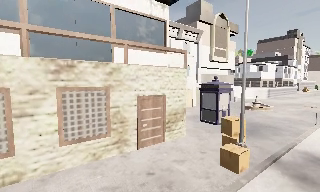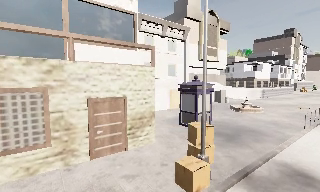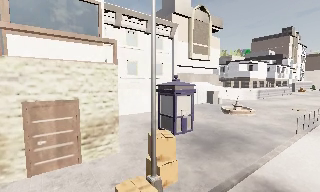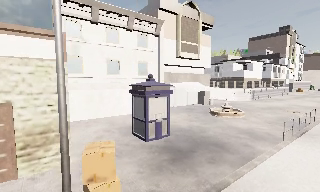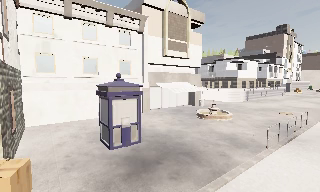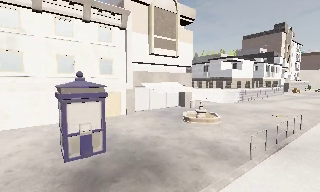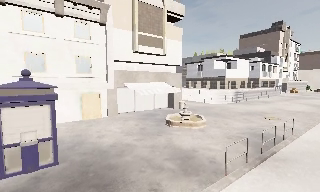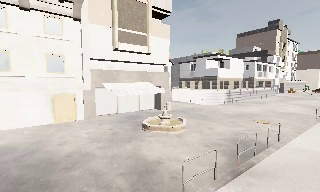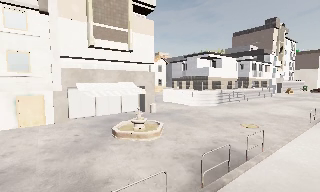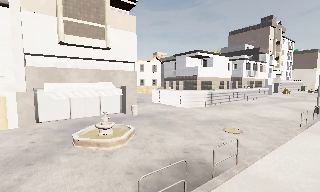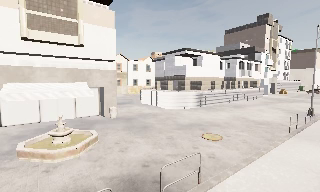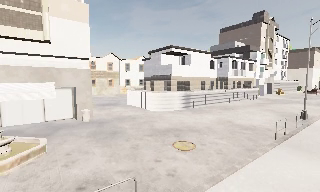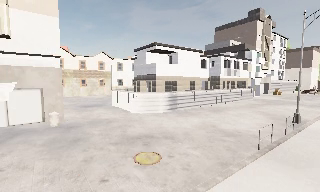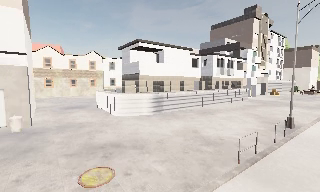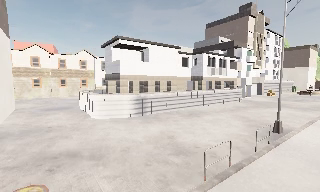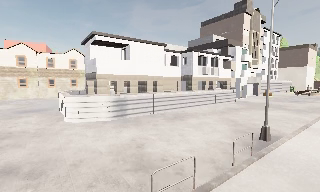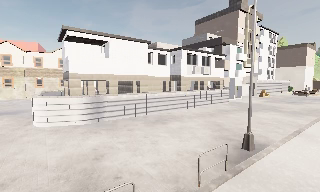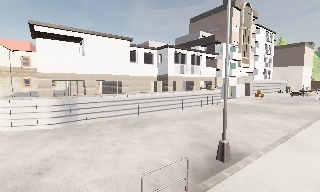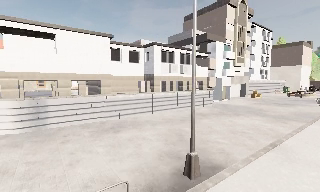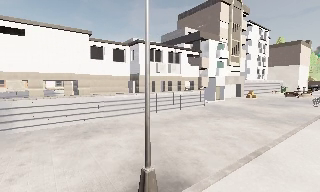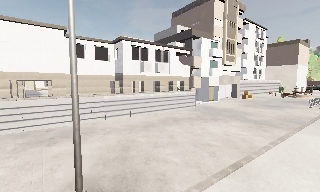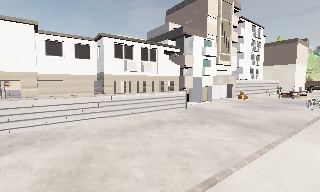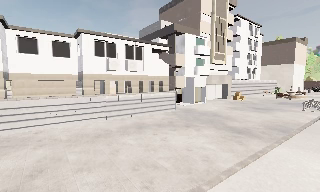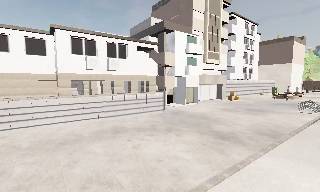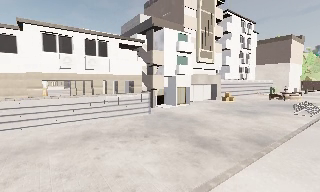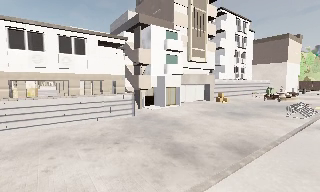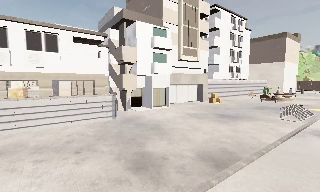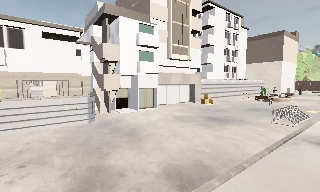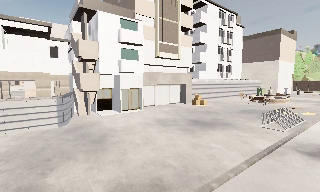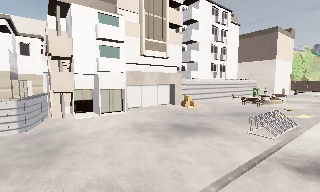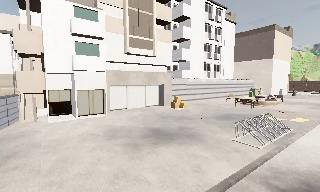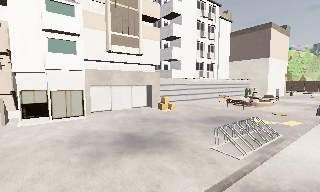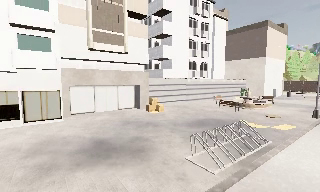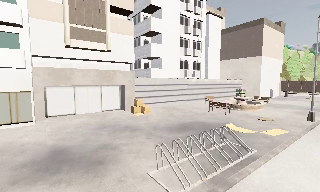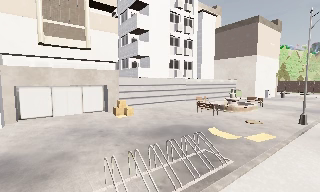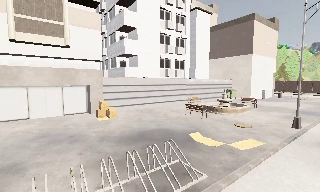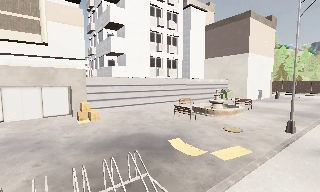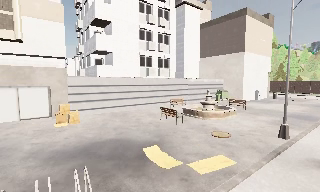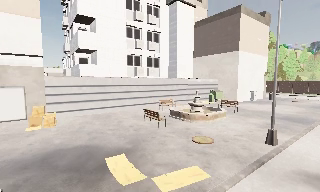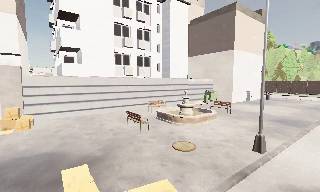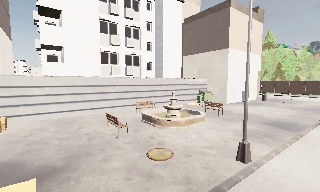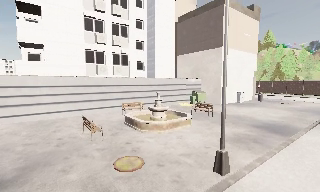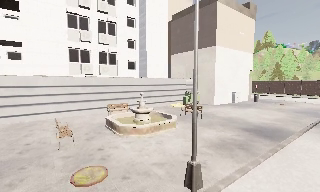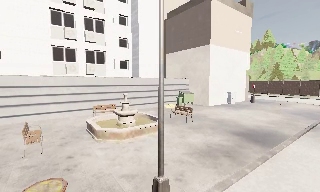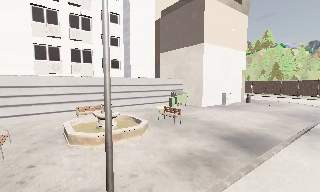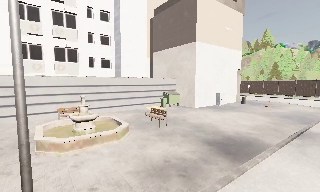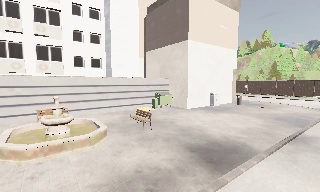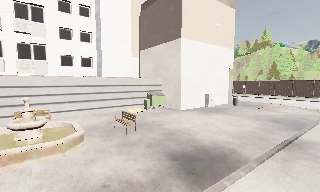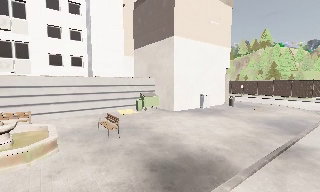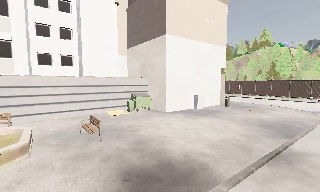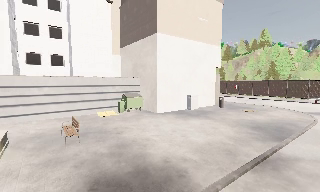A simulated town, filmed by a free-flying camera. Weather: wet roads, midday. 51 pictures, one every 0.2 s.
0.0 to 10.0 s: The camera travels to its right and forward, about 75 m, so close, fixed things drift to the left.
The film runs backward here.
